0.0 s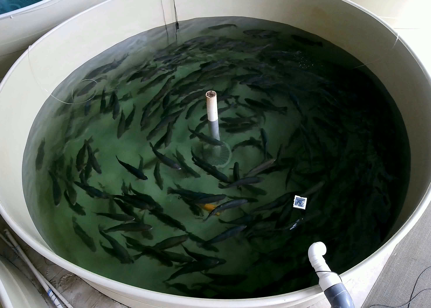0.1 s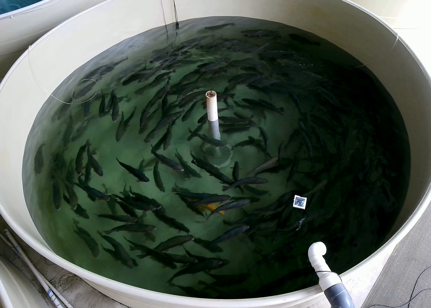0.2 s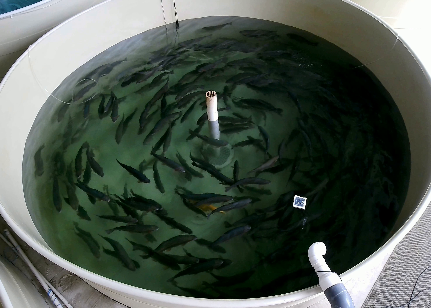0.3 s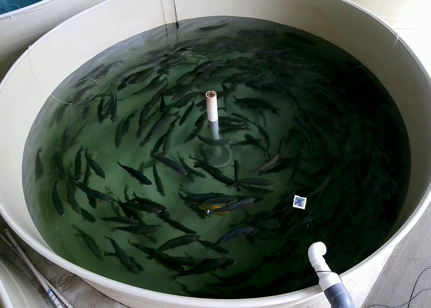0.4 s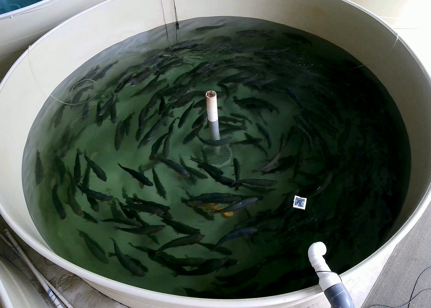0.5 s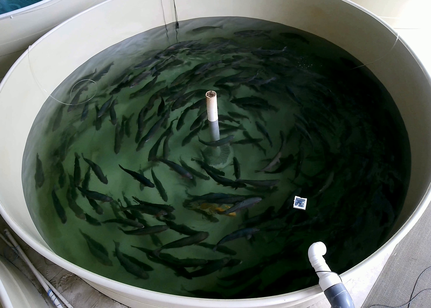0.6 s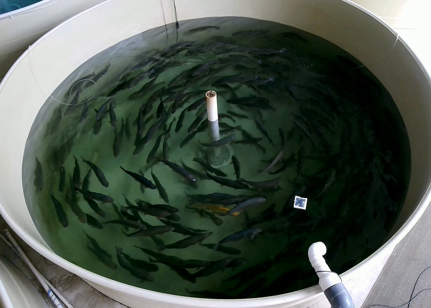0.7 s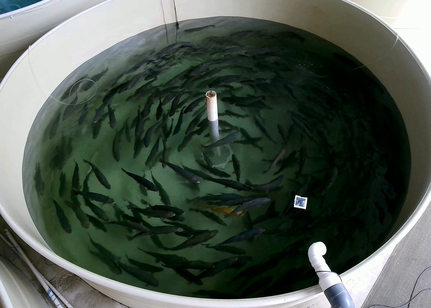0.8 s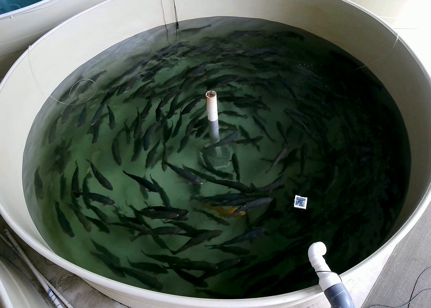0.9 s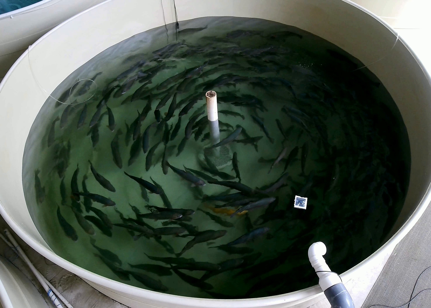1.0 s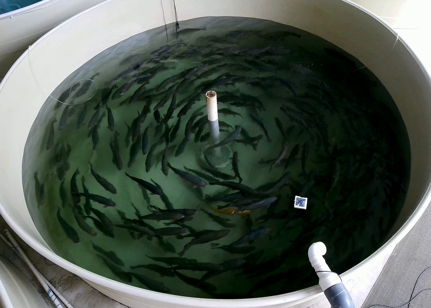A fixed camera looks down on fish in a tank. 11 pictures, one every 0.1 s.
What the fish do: Normal cruising.
